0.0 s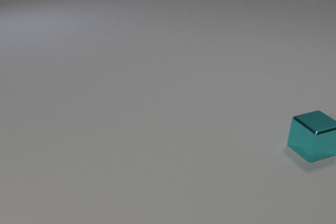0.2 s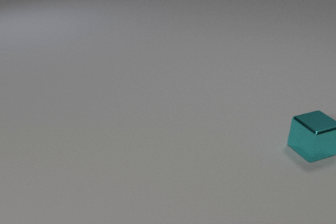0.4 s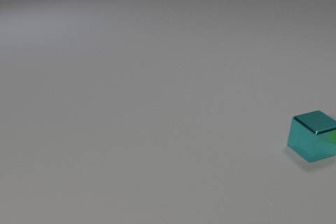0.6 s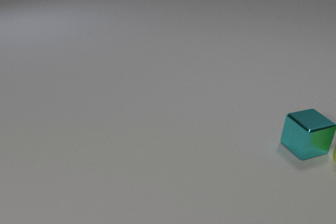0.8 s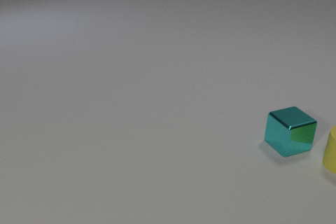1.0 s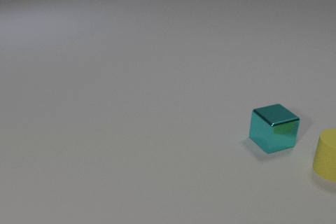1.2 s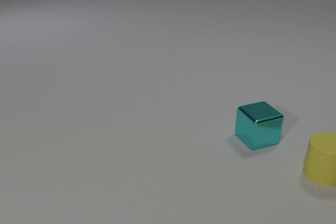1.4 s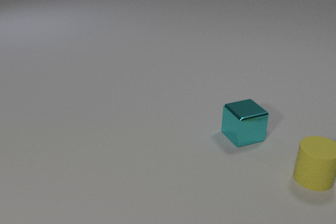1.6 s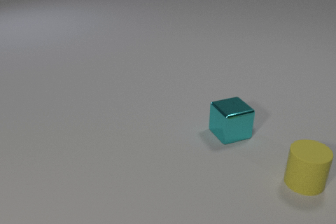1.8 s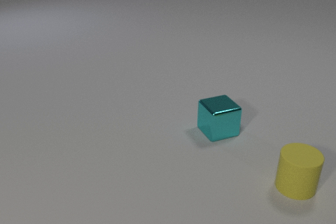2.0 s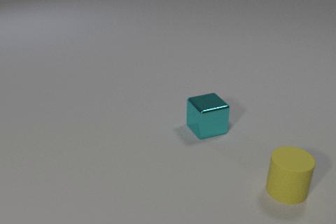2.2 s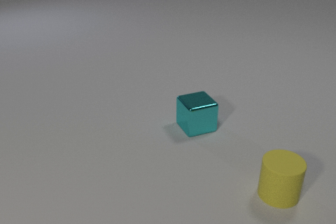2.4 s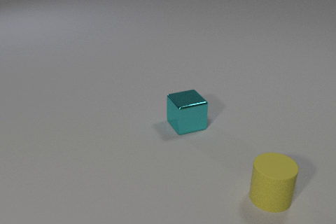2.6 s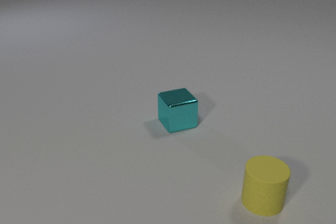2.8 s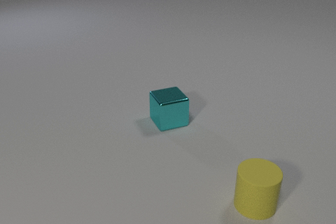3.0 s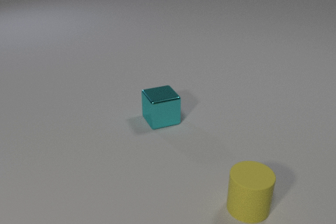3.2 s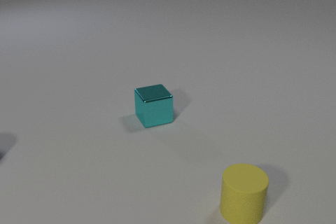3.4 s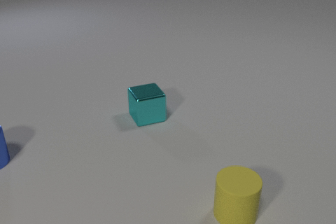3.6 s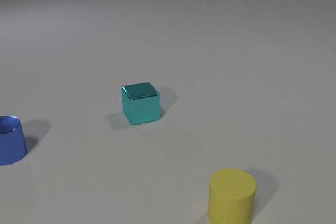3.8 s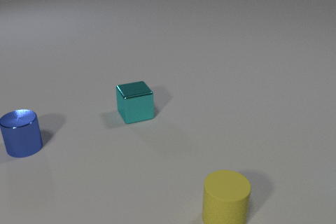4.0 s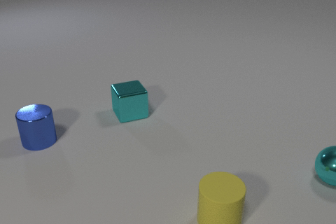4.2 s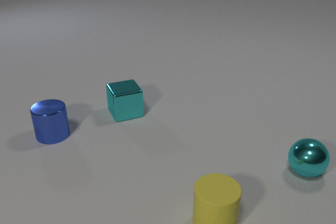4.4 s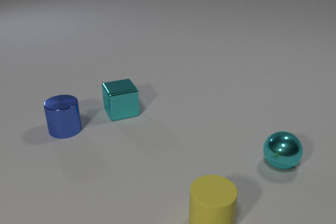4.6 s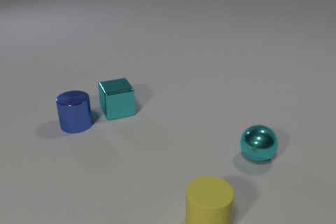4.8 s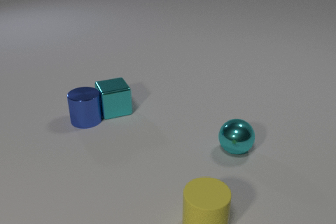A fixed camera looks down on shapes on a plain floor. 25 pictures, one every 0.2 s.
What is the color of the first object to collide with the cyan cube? yellow.
What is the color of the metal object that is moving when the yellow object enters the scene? cyan.
How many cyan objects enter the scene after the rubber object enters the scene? 1.
0.0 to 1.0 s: The yellow rubber cylinder comes in at the right edge, slides toward the camera and to the left. The cyan metal cube slides to the left.
1.0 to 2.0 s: The yellow rubber cylinder slides toward the camera and to the left. The cyan metal cube slides to the left.
2.0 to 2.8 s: The yellow rubber cylinder slides toward the camera and to the left. The cyan metal cube slides to the left.
2.8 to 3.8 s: The yellow rubber cylinder slides to the left and toward the camera. The cyan metal cube slides to the left and away from the camera. The blue metal cylinder comes in at the left edge, slides to the right.
3.8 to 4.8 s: The yellow rubber cylinder slides to the left and toward the camera. The cyan metal cube slides to the left and away from the camera. The blue metal cylinder slides to the right and away from the camera. The cyan metal sphere comes in at the right edge, rolls to the left. The cyan metal cube and the blue metal cylinder collide.
